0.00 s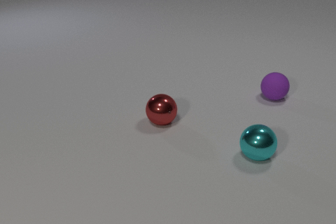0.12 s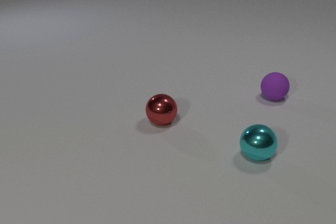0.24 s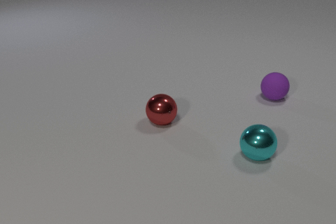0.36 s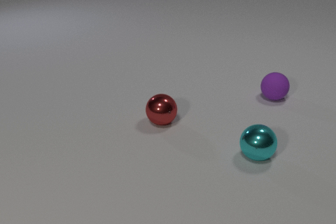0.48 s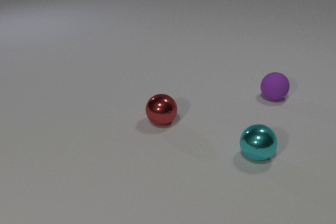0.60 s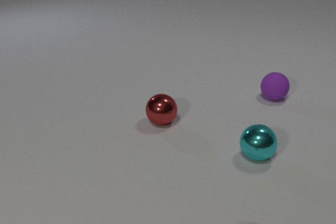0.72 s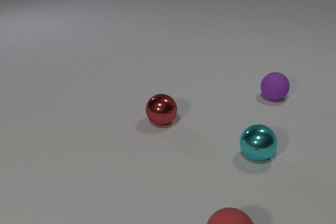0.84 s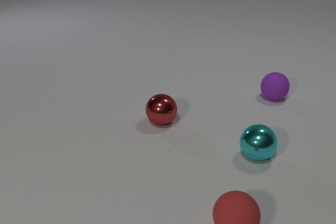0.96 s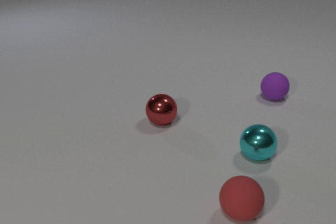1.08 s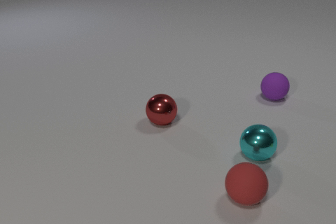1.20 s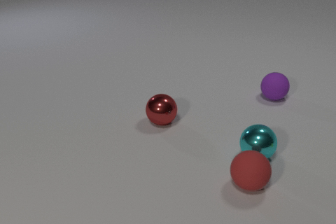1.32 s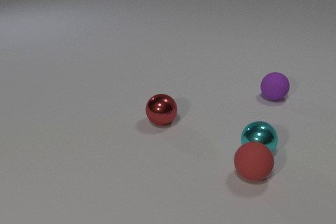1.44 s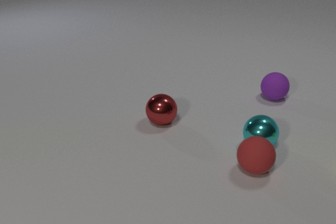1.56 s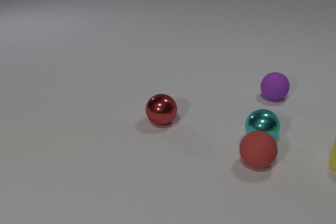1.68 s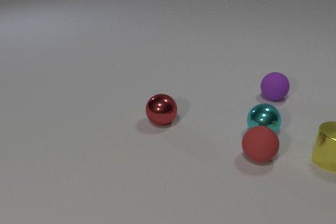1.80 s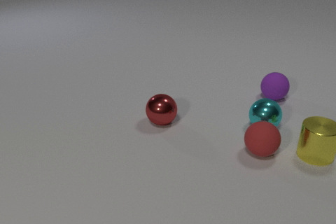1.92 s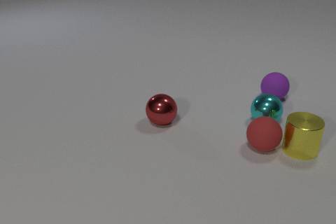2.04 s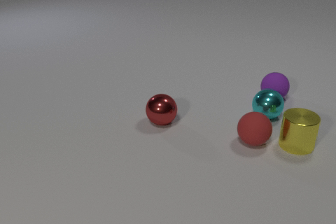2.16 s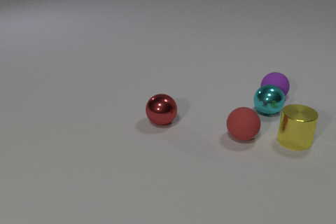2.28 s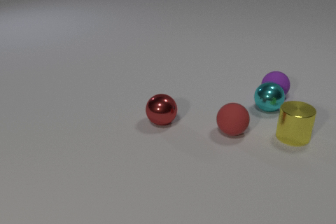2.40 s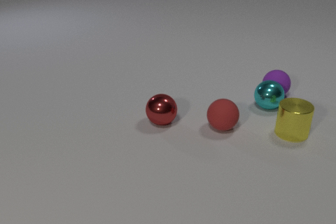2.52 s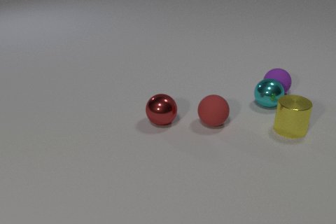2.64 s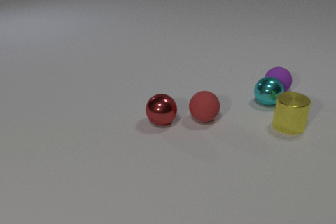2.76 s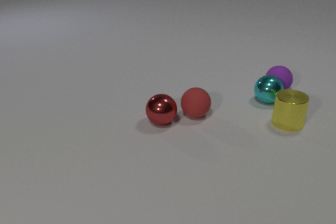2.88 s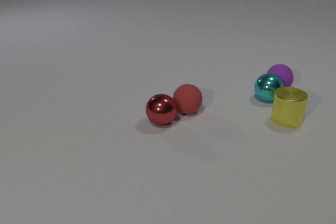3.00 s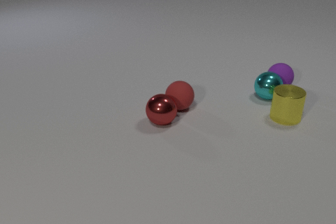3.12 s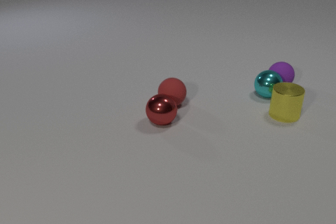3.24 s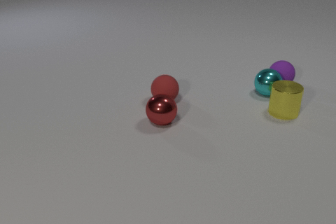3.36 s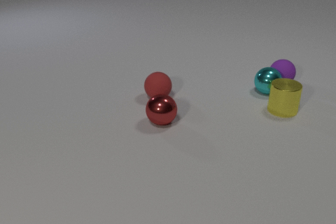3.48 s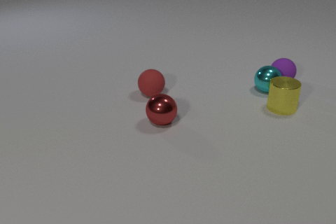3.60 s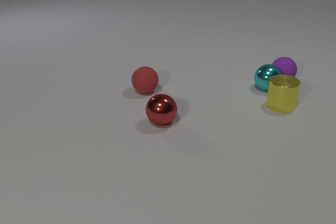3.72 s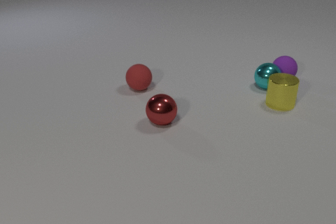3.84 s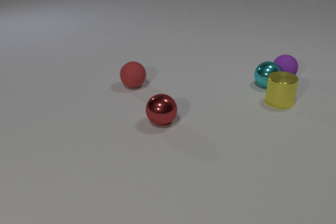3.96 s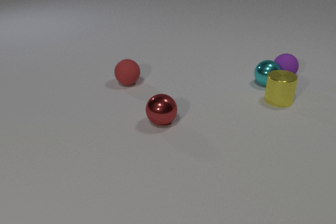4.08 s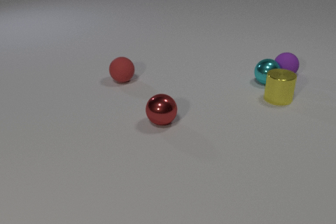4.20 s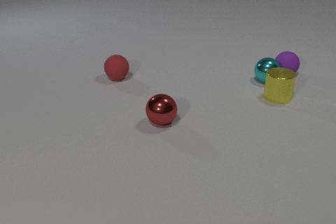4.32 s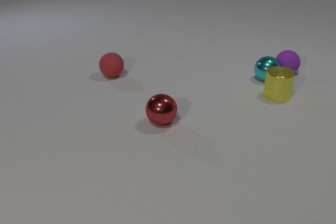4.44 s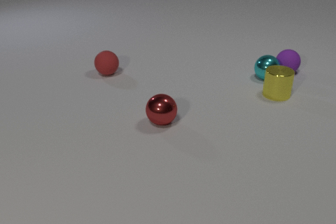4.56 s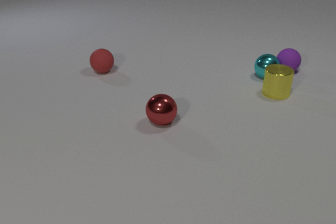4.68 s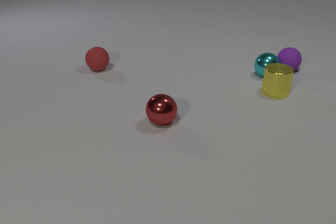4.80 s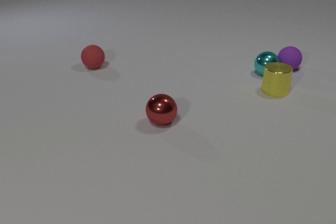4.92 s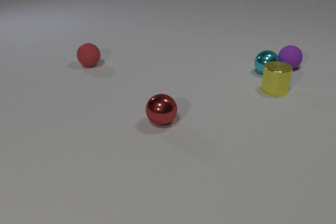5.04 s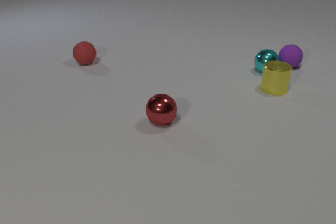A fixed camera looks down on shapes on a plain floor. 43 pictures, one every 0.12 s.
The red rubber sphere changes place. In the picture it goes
away from the camera.
The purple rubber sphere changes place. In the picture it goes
away from the camera.
0.00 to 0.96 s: The red rubber sphere comes in at the bottom edge, rolls away from the camera.
0.96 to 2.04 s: The red rubber sphere rolls away from the camera. The cyan metal sphere rolls away from the camera. The yellow metal cylinder comes in at the right edge, slides to the left. The red rubber sphere and the cyan metal sphere collide. The red rubber sphere and the yellow metal cylinder collide.
2.04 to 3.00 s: The red rubber sphere rolls to the left and away from the camera. The cyan metal sphere rolls away from the camera. The yellow metal cylinder slides away from the camera. The purple rubber sphere rolls away from the camera. The cyan metal sphere and the purple rubber sphere collide.
3.00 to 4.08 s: The red rubber sphere rolls away from the camera and to the left. The cyan metal sphere rolls away from the camera. The yellow metal cylinder slides away from the camera. The purple rubber sphere rolls away from the camera.
4.08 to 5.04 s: The red rubber sphere rolls away from the camera and to the left. The cyan metal sphere rolls away from the camera. The yellow metal cylinder slides away from the camera. The purple rubber sphere rolls away from the camera.
What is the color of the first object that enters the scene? red.
Are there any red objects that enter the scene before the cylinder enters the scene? yes.
What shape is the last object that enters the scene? cylinder.
